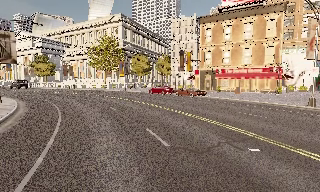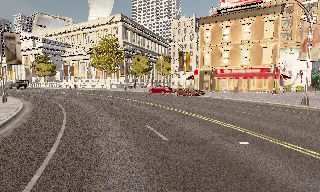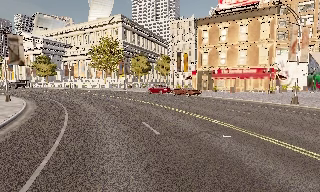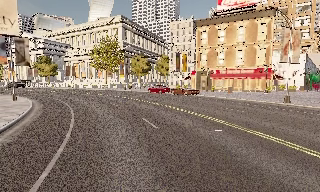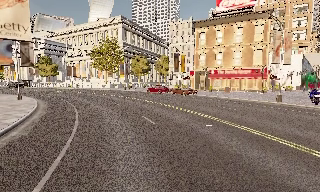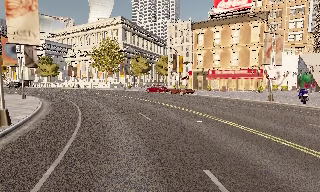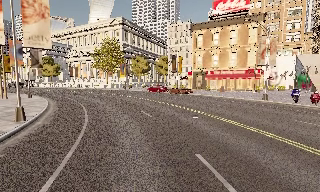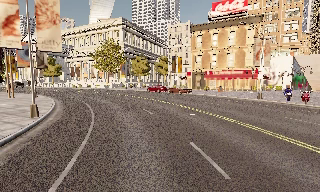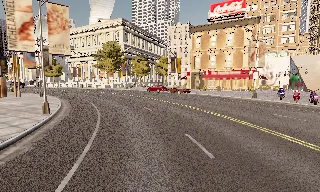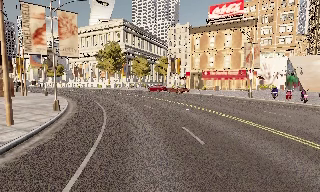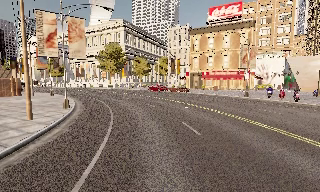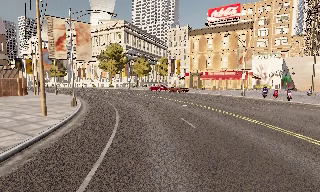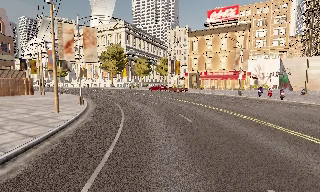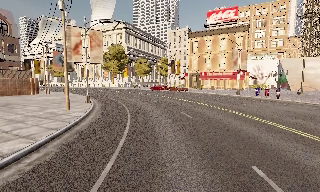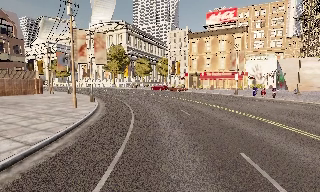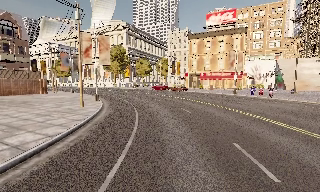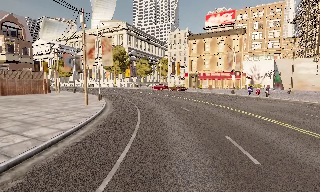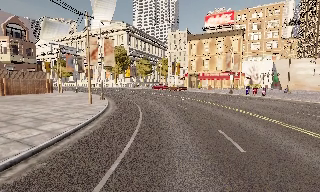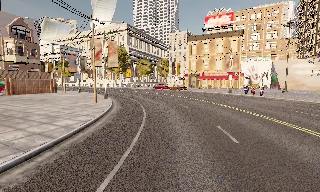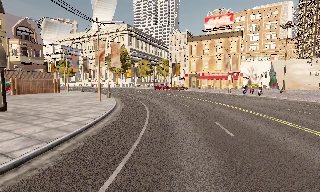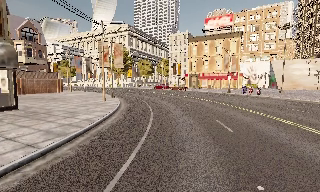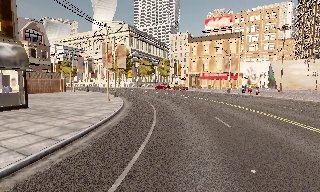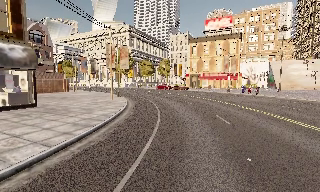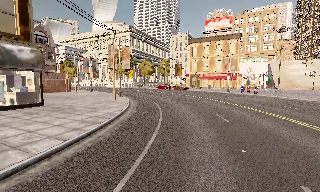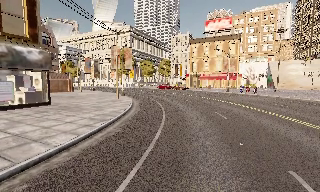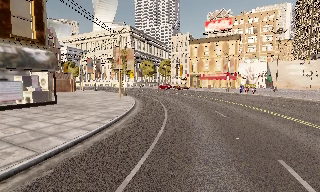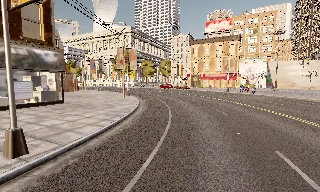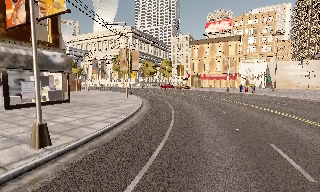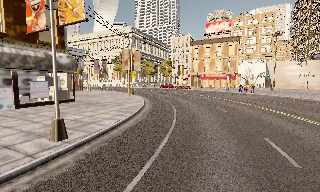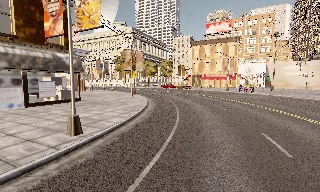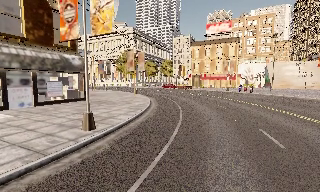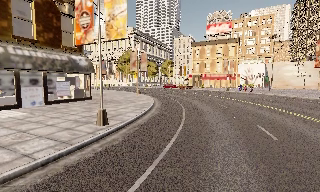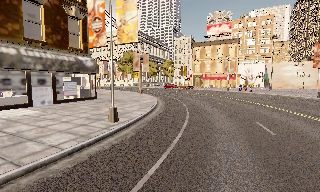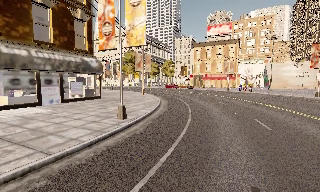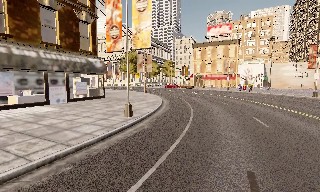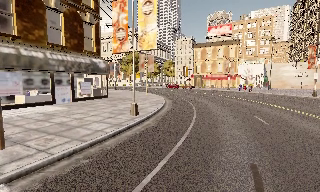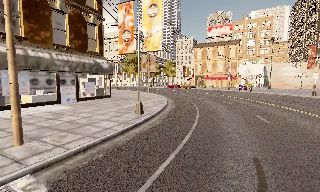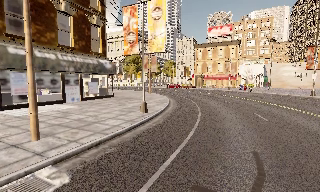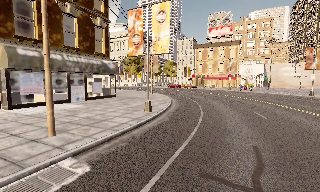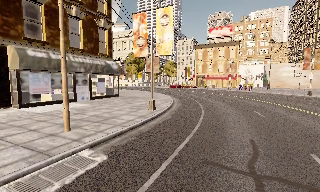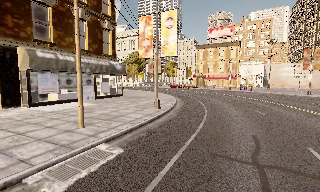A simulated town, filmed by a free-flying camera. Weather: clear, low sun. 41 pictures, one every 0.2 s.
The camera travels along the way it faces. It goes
backward.
0.0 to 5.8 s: The camera travels backward, about 20 m, so what stands in front gets smaller.
5.8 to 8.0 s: The camera travels backward and to its left, about 6 m, so what stands in front gets smaller.
The film runs forward here.
